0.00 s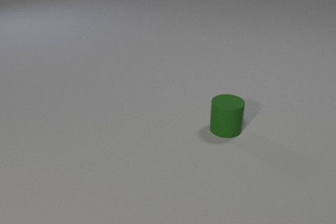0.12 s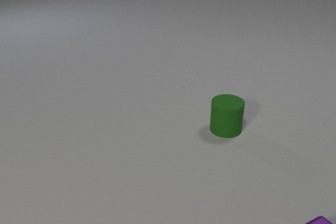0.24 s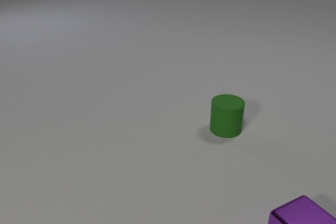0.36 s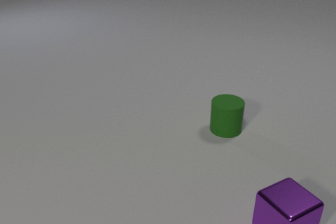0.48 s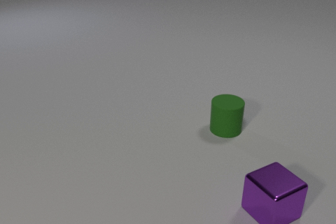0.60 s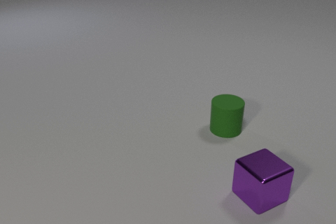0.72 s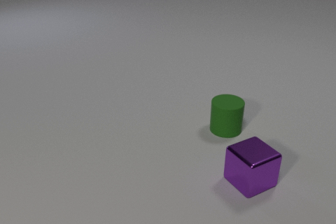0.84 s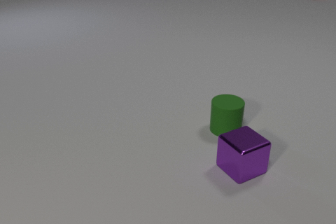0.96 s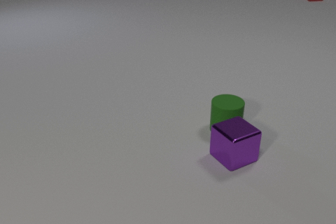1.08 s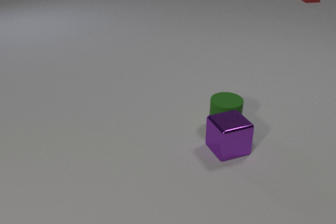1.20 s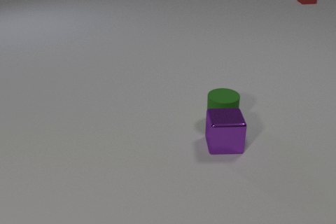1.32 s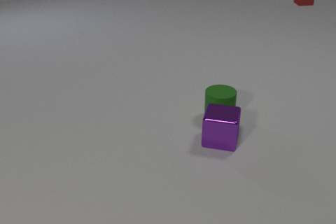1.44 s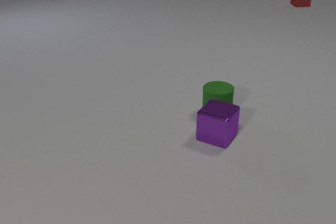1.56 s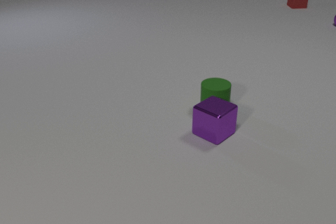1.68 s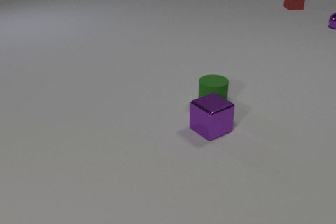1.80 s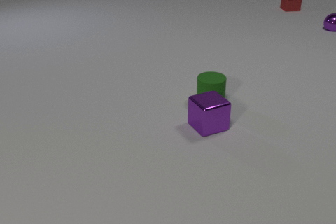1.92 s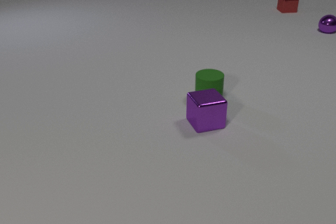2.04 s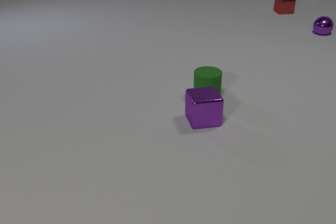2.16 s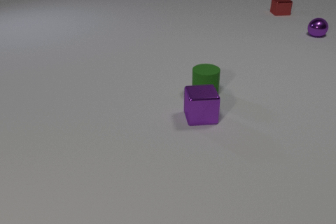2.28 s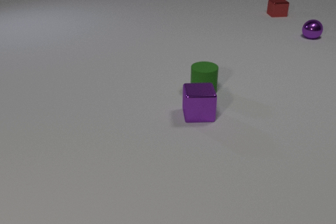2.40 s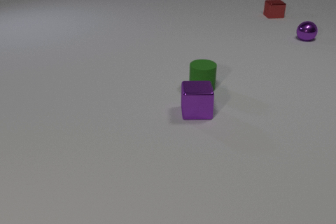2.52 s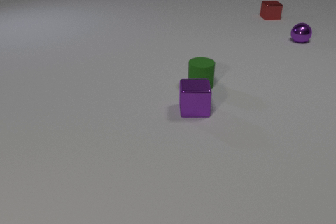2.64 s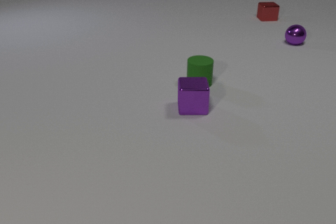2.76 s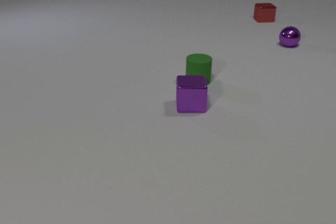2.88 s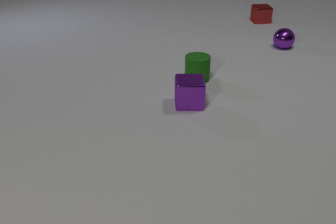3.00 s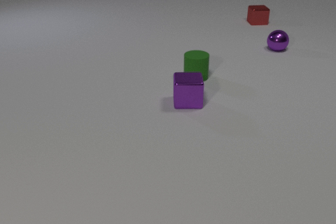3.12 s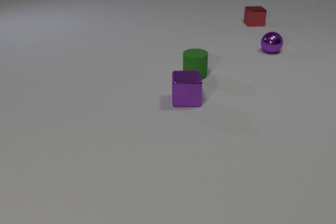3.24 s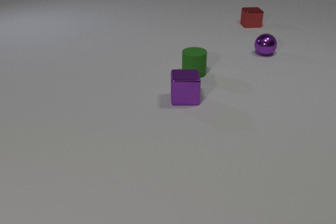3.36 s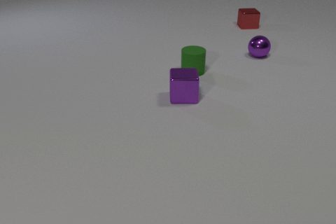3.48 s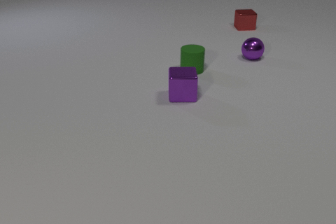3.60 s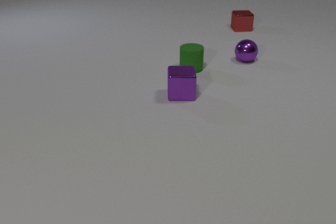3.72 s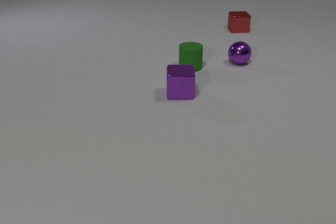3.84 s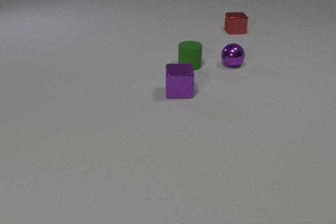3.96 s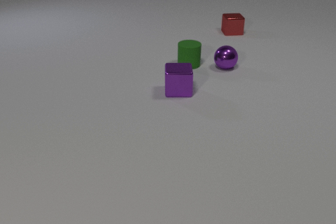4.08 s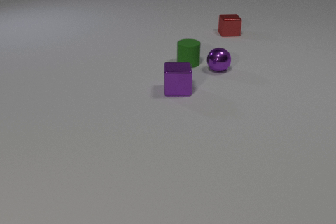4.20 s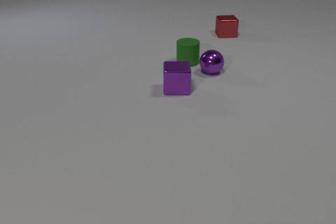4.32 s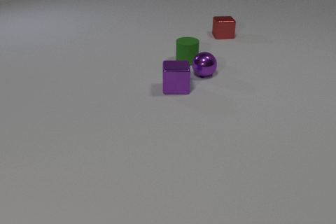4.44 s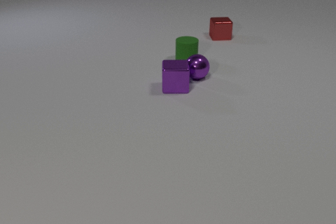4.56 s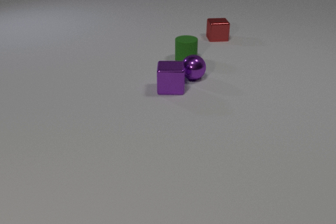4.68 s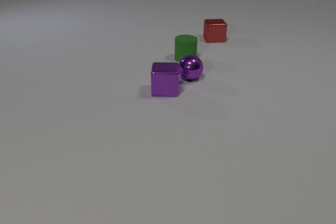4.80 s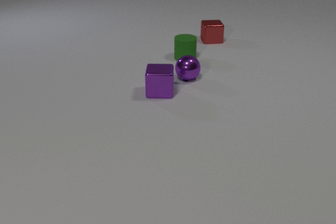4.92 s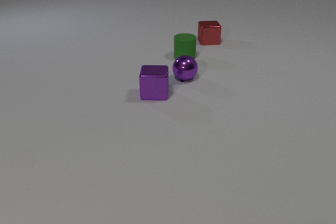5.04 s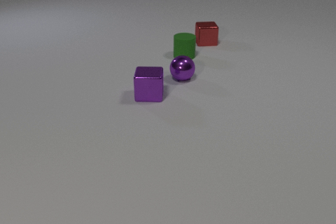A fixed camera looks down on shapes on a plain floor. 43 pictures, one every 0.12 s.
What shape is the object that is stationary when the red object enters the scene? cylinder.
Are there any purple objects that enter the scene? yes.
How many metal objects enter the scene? 3.
0.00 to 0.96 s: The purple metal cube comes in at the bottom edge, slides away from the camera and to the left. The red metal cube comes in at the top edge, slides toward the camera and to the left.
0.96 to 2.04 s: The purple metal cube slides away from the camera and to the left, spins clockwise seen from above by about 105 degrees, its near face sliding to the left. The green rubber cylinder slides away from the camera. The purple metal sphere comes in at the right edge, rolls toward the camera and to the left. The red metal cube slides toward the camera and to the left. The purple metal cube and the green rubber cylinder collide.
2.04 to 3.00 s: The purple metal cube slides away from the camera and to the left. The green rubber cylinder slides away from the camera. The purple metal sphere rolls toward the camera and to the left. The red metal cube slides toward the camera and to the left.
3.00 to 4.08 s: The purple metal cube slides away from the camera and to the left. The green rubber cylinder slides away from the camera. The purple metal sphere rolls toward the camera and to the left. The red metal cube slides toward the camera and to the left.
4.08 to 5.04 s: The purple metal cube slides to the left and toward the camera. The green rubber cylinder slides away from the camera. The purple metal sphere rolls to the left and toward the camera. The red metal cube slides toward the camera and to the left. The purple metal cube and the purple metal sphere collide.
